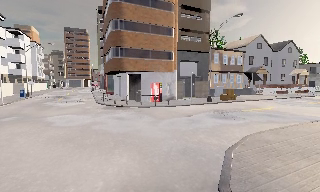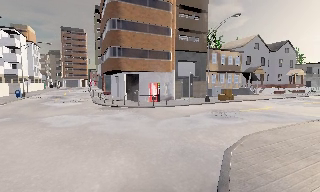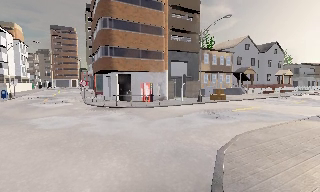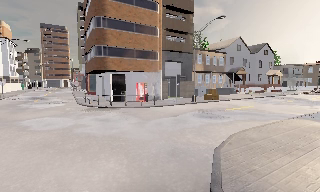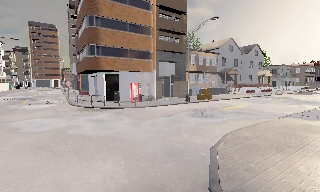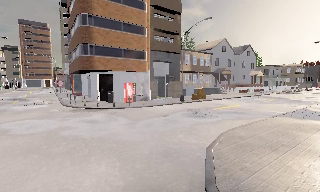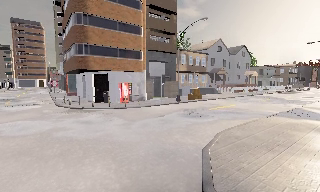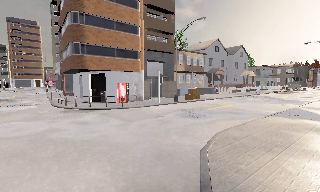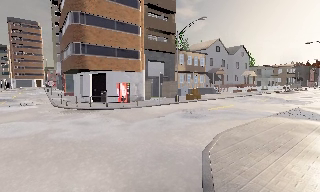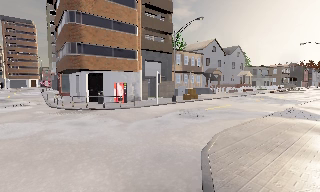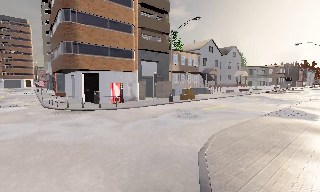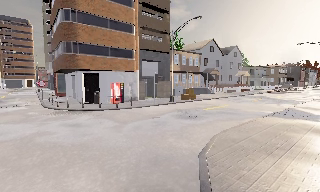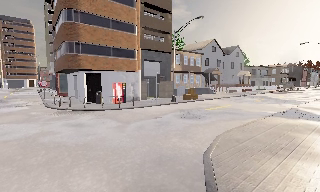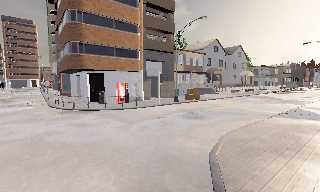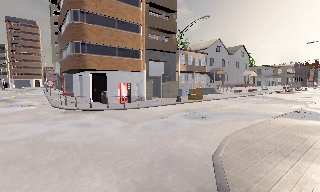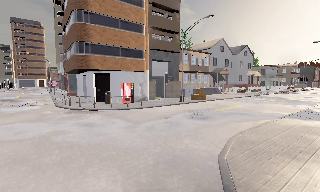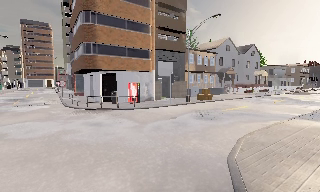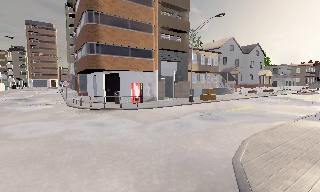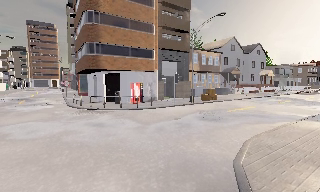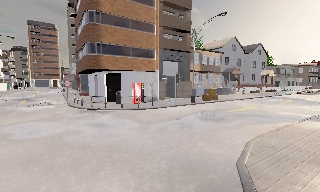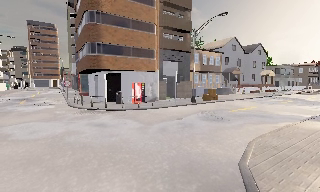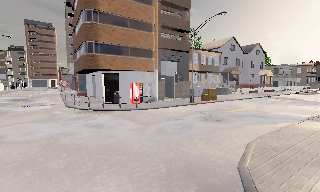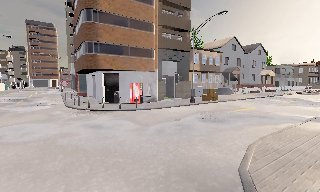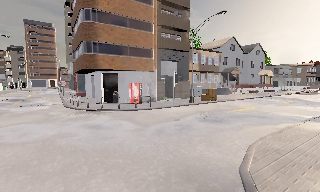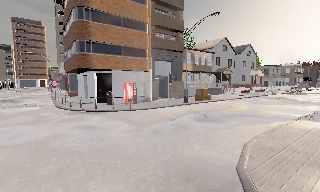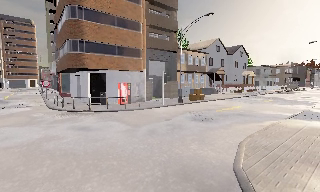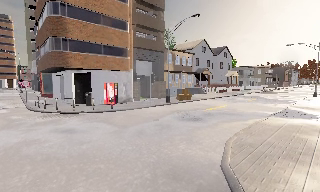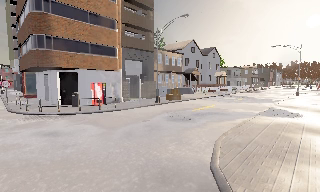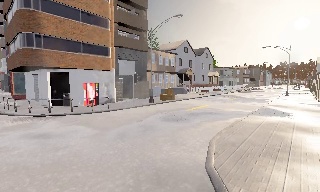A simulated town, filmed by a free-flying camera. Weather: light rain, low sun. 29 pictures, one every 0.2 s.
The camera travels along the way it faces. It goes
forward.
0.0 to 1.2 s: The scene slides to the left, as the camera pans about 10 degrees to its right.
1.2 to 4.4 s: The camera travels forward, about 1 m, so what stands in front looms larger.
4.4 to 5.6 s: The camera pans to its right, which is clockwise from overhead, by about 15 degrees.
The film runs forward here.
